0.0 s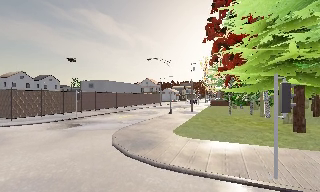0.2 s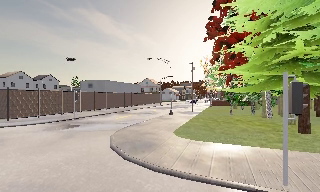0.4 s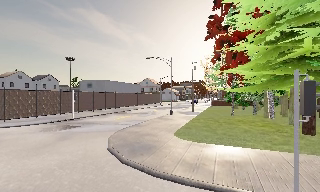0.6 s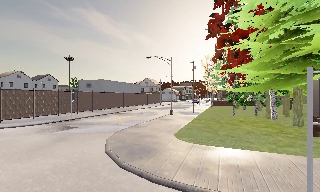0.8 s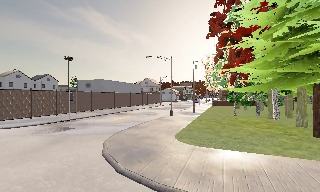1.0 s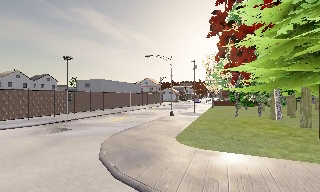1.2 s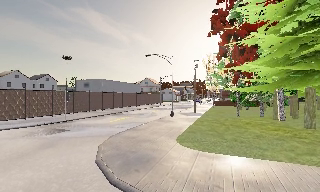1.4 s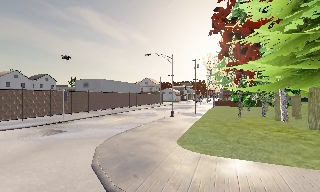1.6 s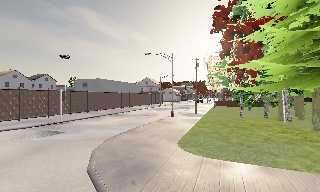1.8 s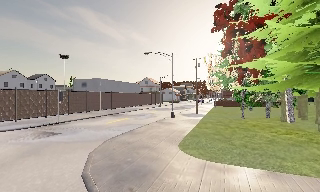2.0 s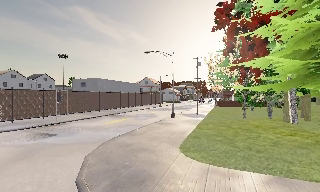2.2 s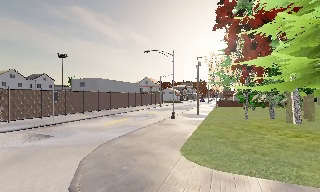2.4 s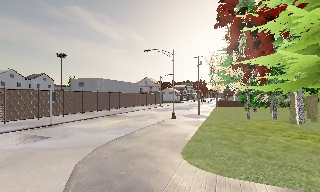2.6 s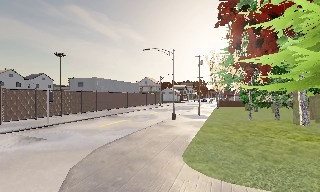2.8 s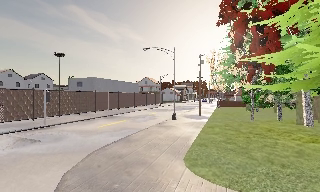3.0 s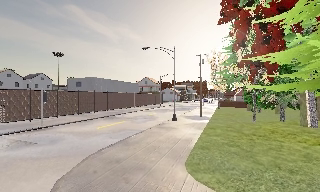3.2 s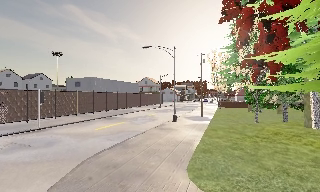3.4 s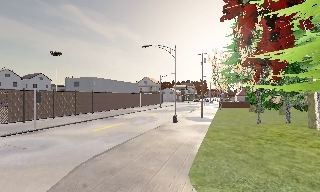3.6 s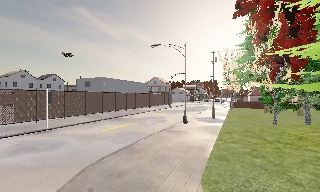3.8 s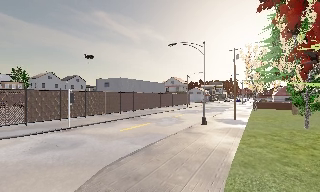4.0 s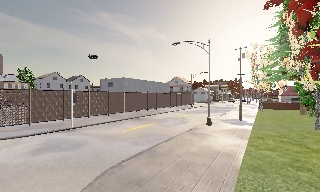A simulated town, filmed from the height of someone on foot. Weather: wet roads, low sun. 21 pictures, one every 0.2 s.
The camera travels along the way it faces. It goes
forward.
0.0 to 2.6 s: The camera travels forward, about 4.5 m, so what stands in front looms larger.
2.6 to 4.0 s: The camera swings to its left by about 10 degrees, and the scene slides to the right. It travels forward, about 2.5 m, so what stands in front looms larger.
The film runs forward here.
